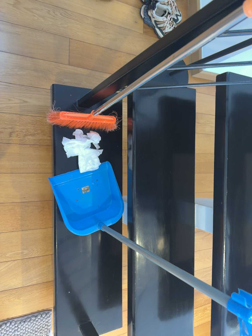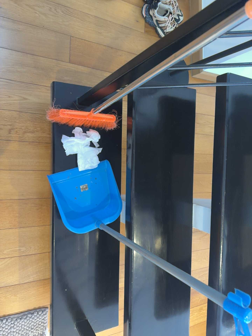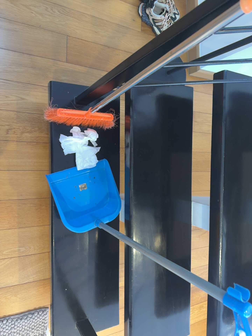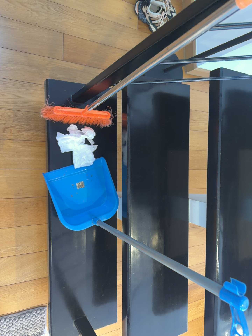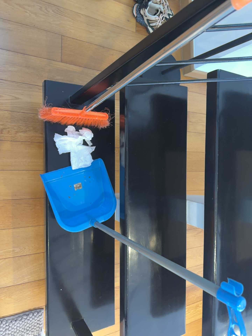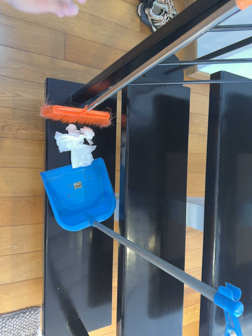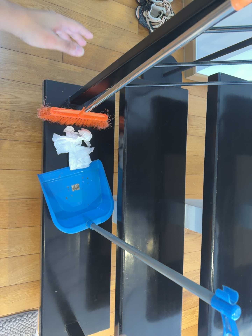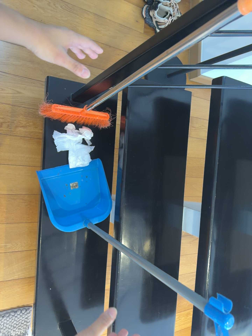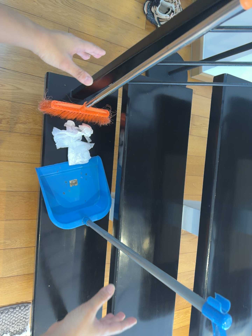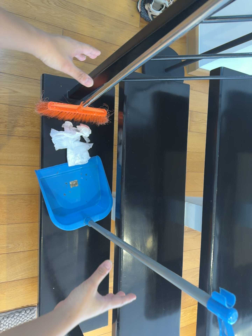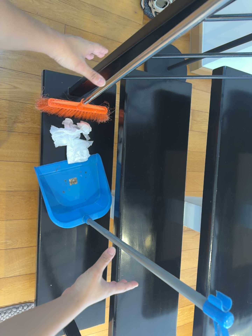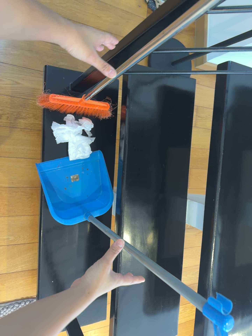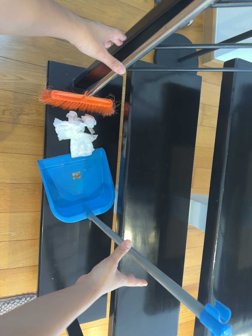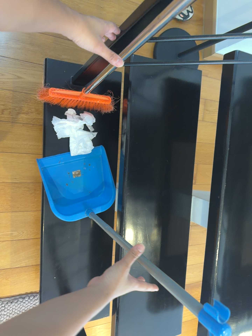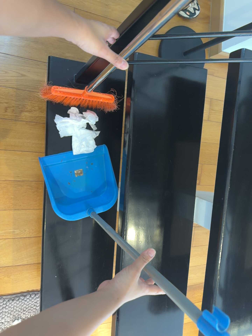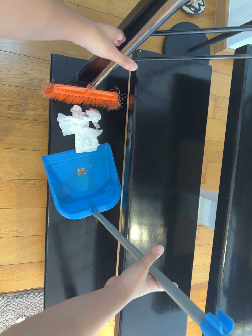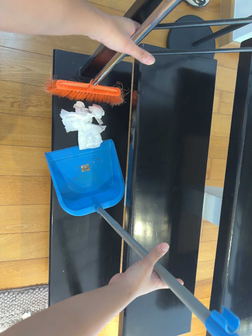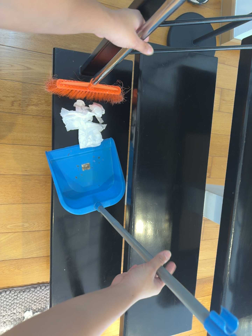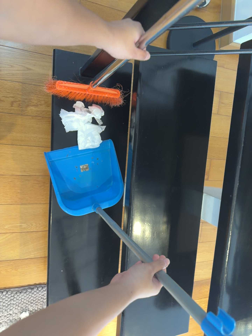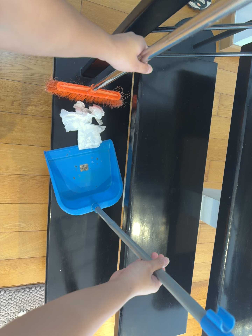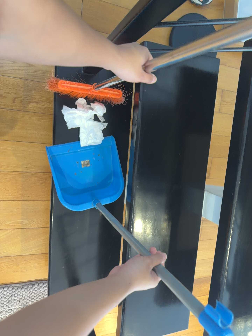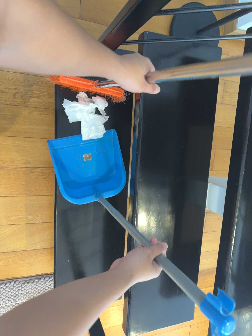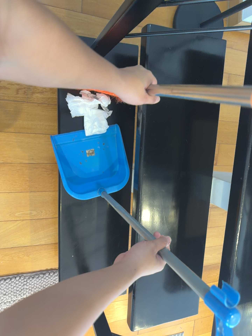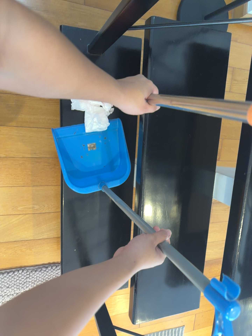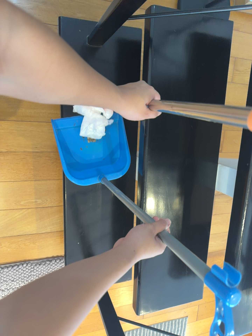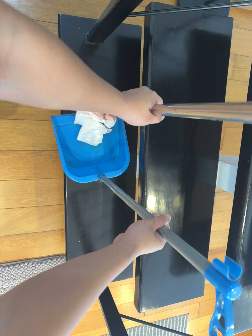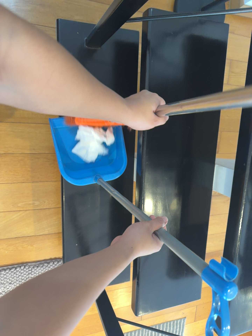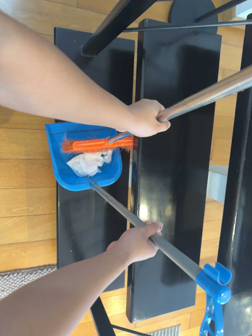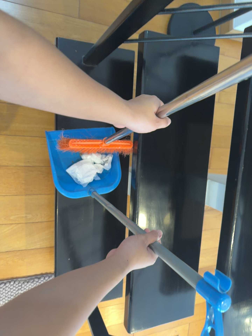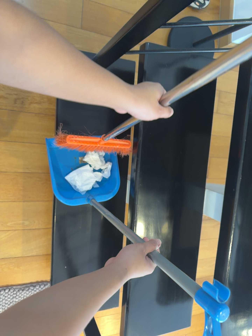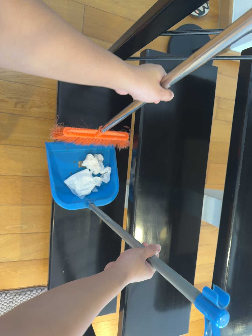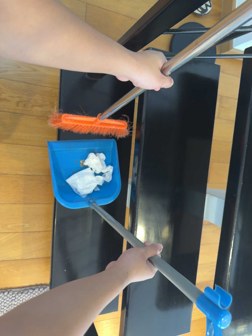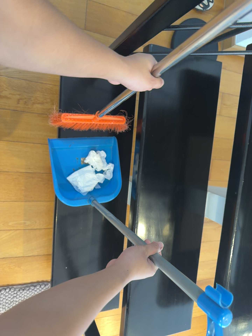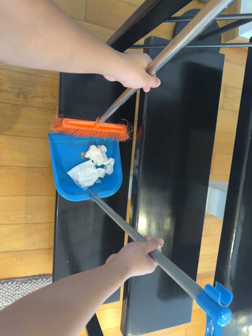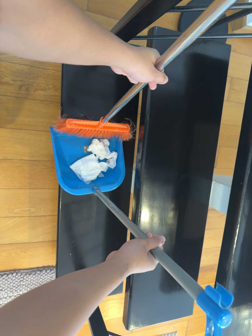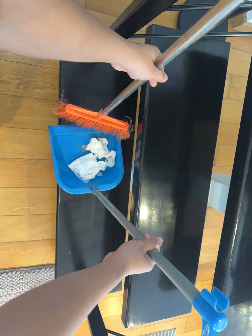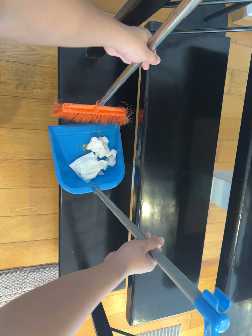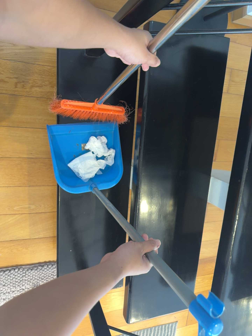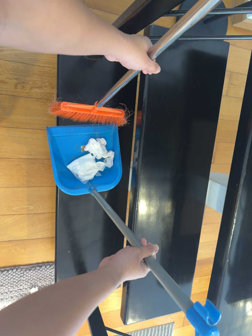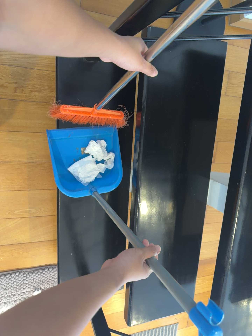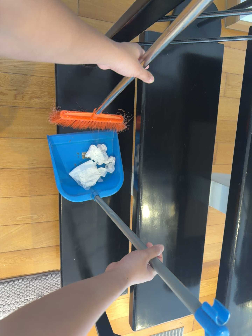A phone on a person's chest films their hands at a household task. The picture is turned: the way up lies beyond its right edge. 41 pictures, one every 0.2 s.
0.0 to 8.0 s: The camera travels forward and to its right, about 12 cm, so what stands in front looms larger. Its aim tips toward the bottom of its view by about 10 degrees, and the scene shifts upward.
The film runs forward here.
